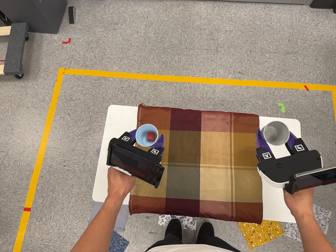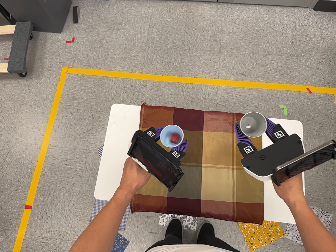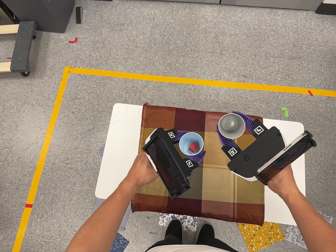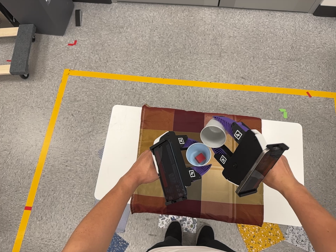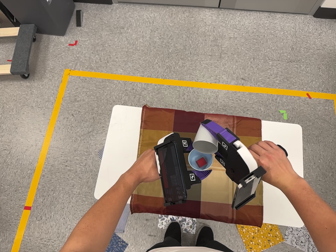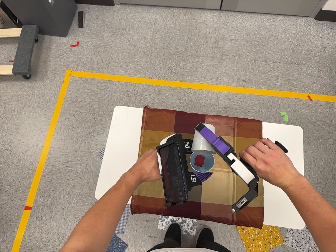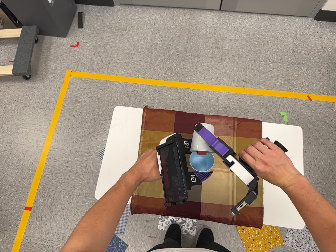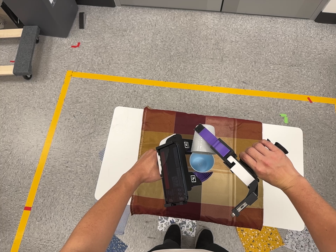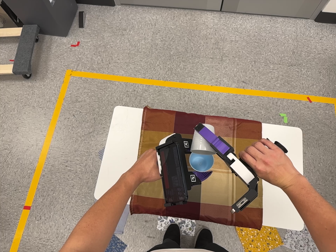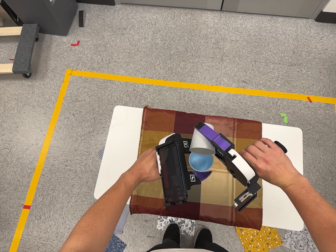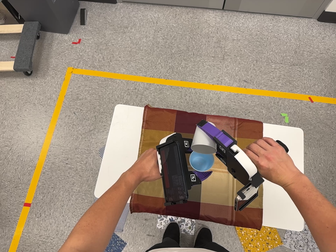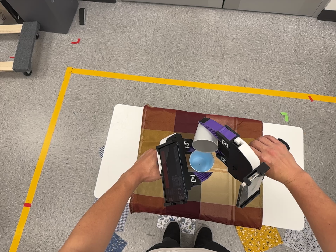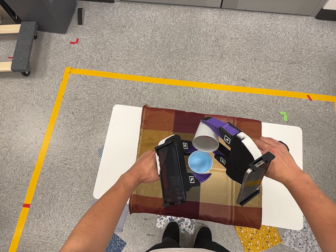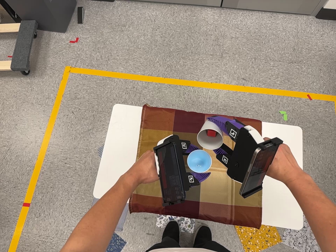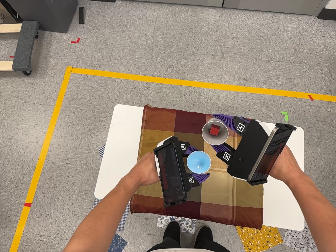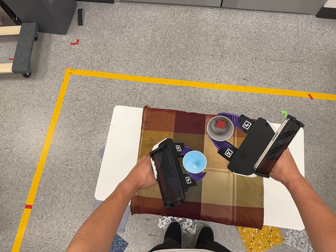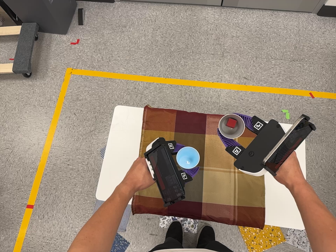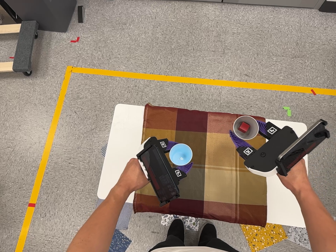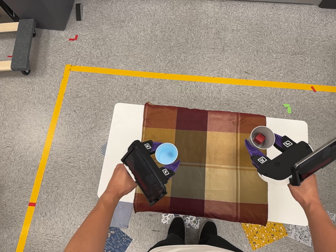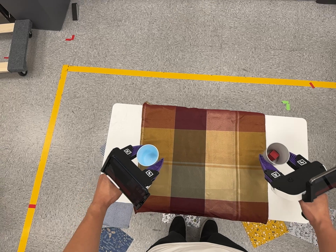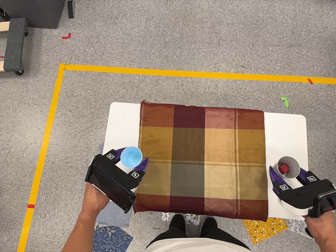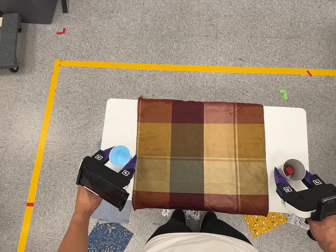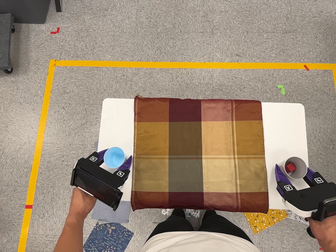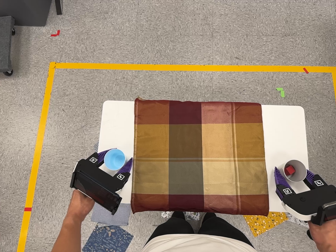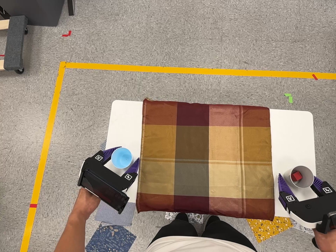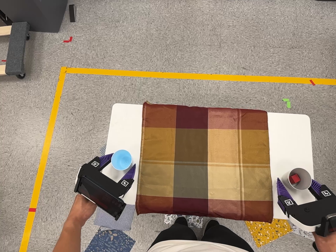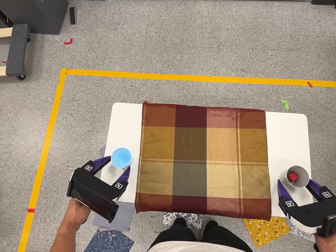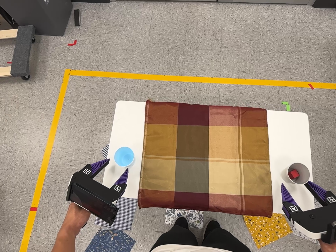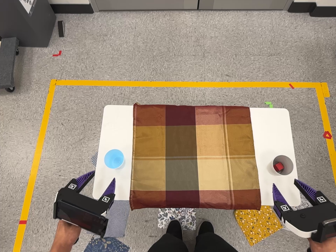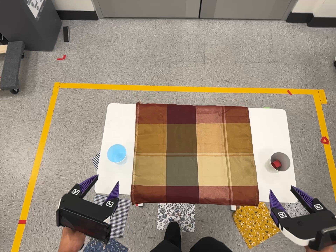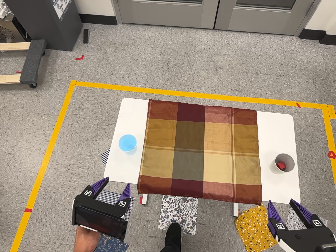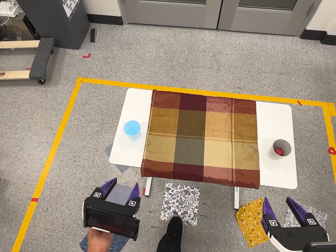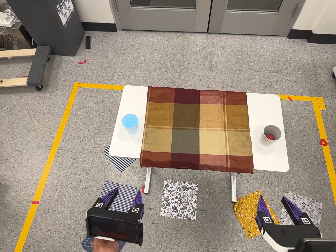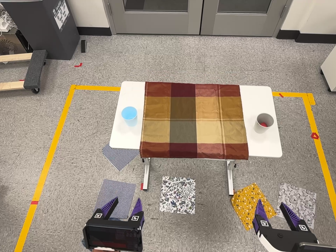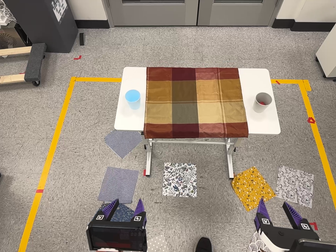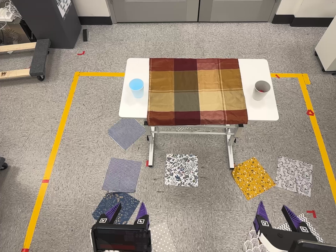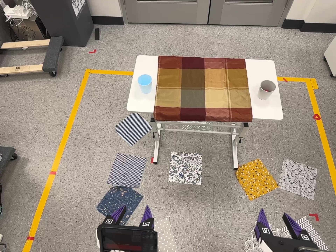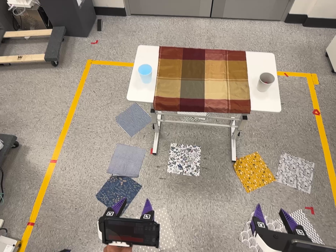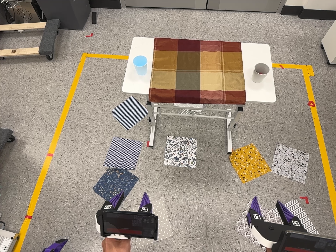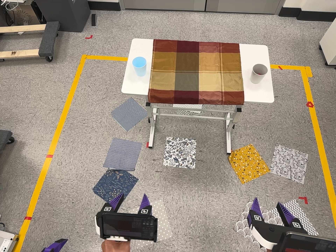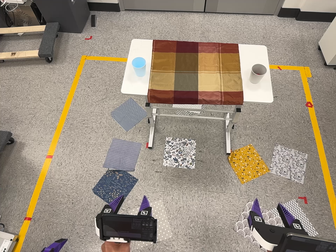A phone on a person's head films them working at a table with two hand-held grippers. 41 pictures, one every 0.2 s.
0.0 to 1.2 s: The camera shifts only a little, or ends up much as it began.
1.2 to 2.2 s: The camera keeps its place and its aim.
2.2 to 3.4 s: The camera shifts only a little, or ends up much as it began.
3.4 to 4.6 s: The camera travels forward, about 5 cm, so what stands in front looms larger.
4.6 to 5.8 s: The camera travels toward the bottom of its view and backward, about 18 cm. Its aim tips toward the top of its view by about 10 degrees.
5.8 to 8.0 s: The camera travels toward the bottom of its view and backward, about 60 cm, so close, fixed things drift upward.
The film runs backward here.
